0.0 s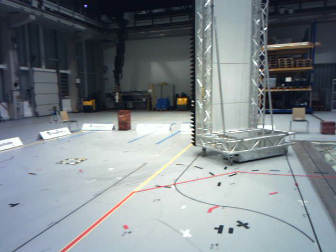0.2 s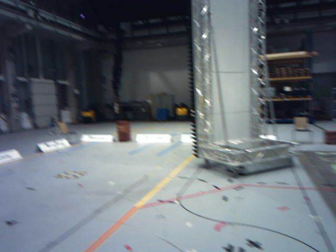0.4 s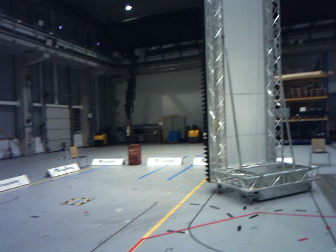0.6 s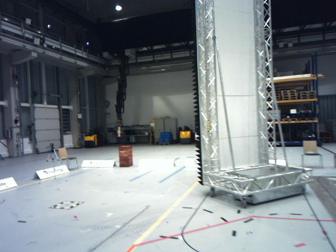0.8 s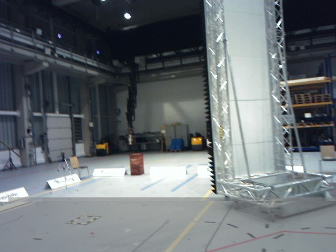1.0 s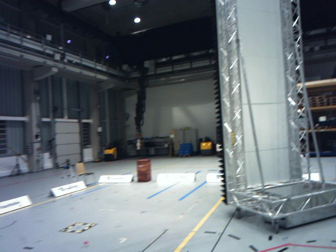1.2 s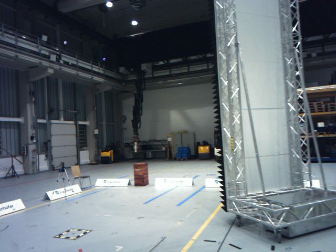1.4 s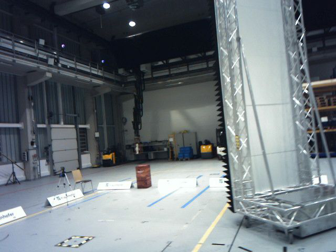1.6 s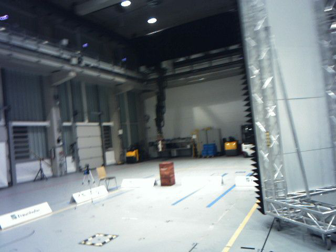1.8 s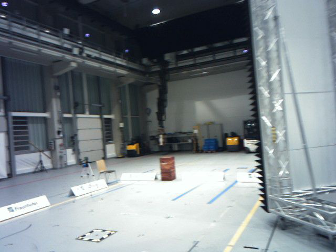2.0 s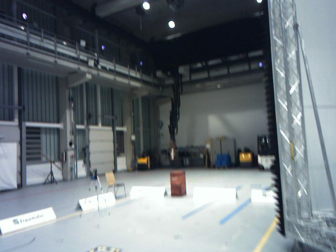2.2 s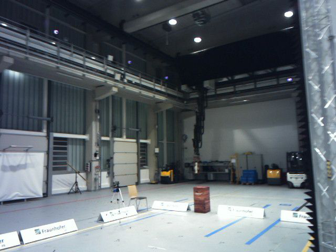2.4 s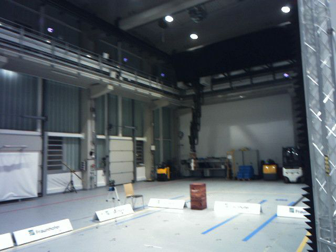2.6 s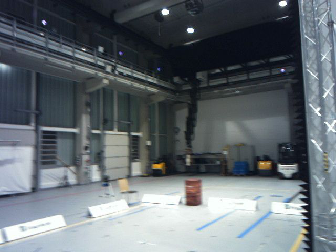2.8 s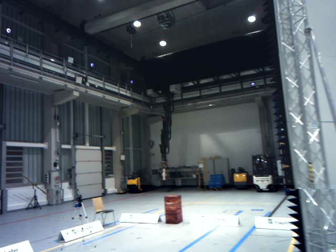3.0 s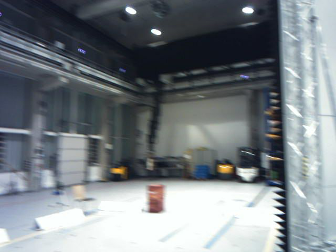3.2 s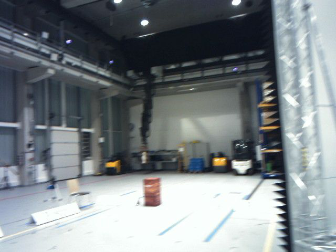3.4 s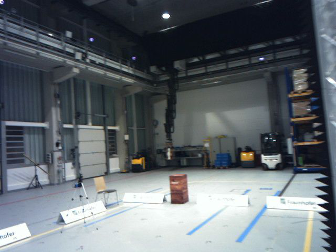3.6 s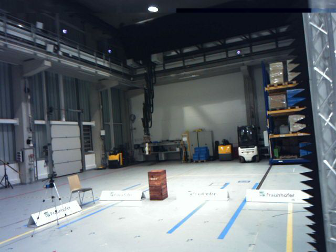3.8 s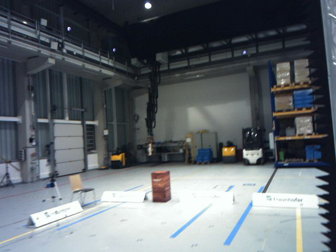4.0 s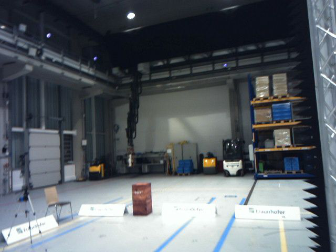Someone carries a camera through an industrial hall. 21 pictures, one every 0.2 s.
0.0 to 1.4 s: The camera travels forward, about 1.4 m, so what stands in front looms larger. Its aim tips upward by about 10 degrees, and the scene shifts downward.
1.4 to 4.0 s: The camera travels forward, about 2.6 m, so what stands in front looms larger.
The film runs forward here.
